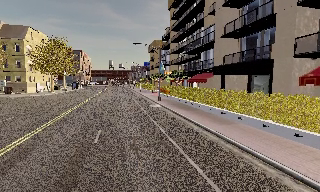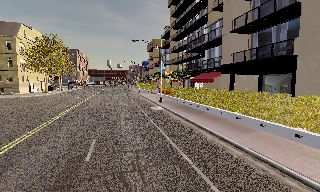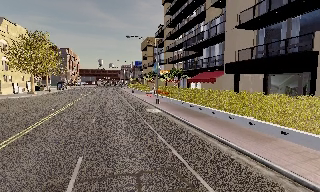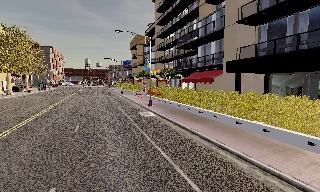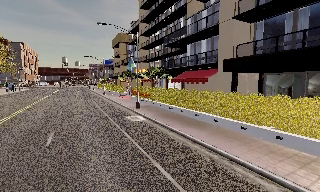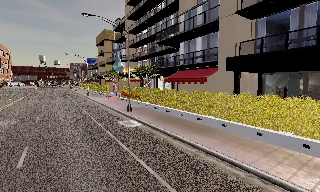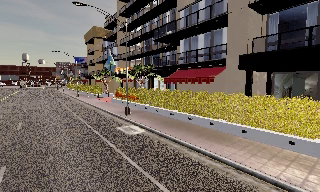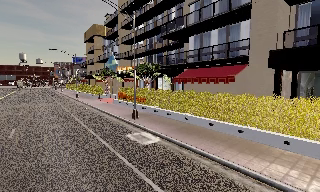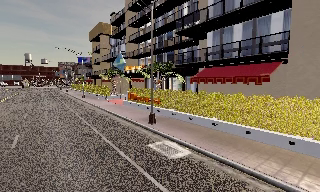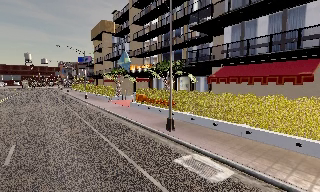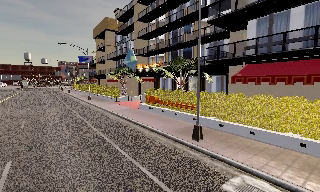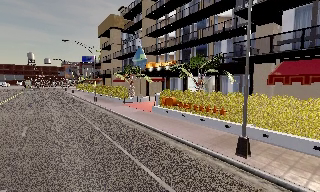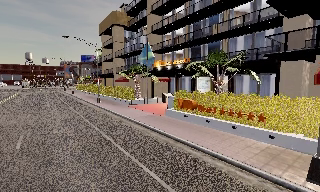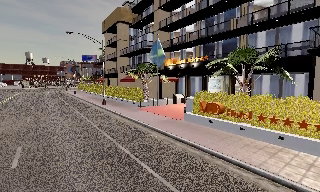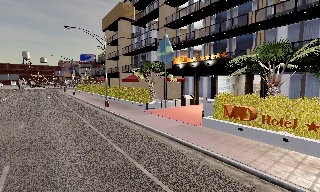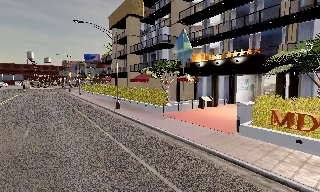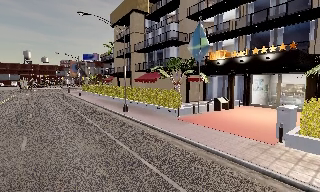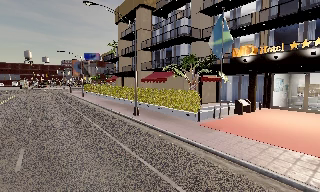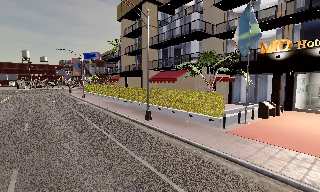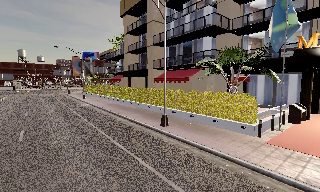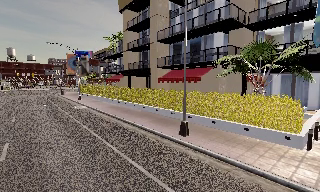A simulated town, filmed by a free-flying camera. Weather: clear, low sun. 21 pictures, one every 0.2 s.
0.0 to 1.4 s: The camera pans to its right, which is clockwise from overhead, by about 25 degrees. It travels forward and to its left, about 11 m, so what stands in front looms larger.
1.4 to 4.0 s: The camera travels forward and to its left, about 25 m, so what stands in front looms larger.
The film runs forward here.
